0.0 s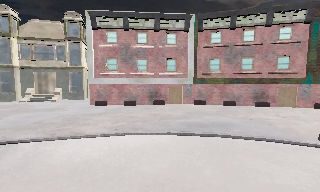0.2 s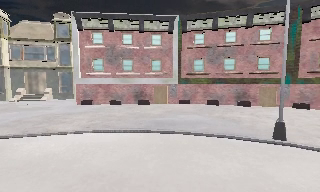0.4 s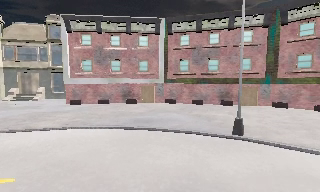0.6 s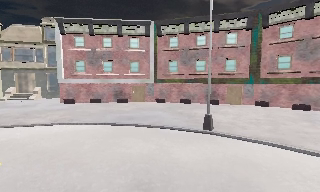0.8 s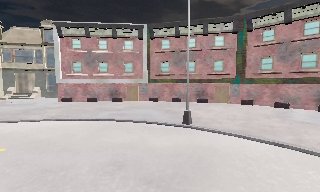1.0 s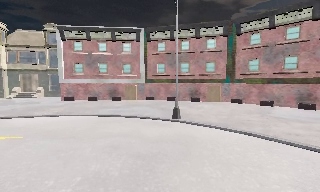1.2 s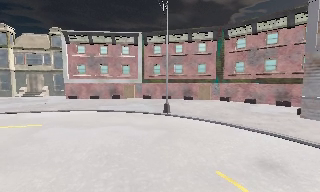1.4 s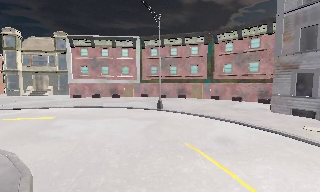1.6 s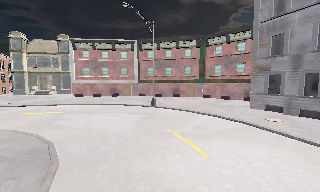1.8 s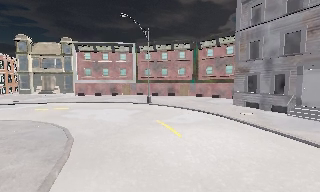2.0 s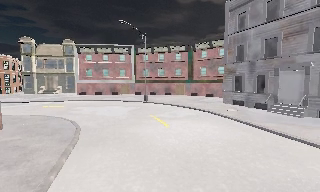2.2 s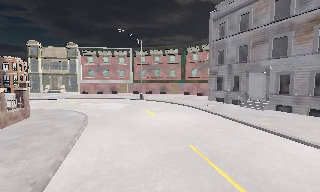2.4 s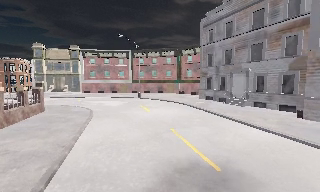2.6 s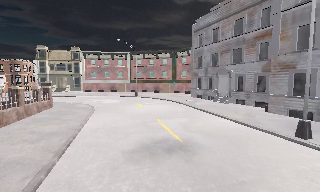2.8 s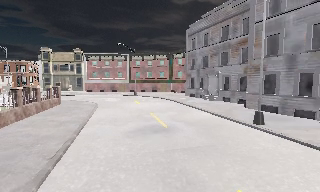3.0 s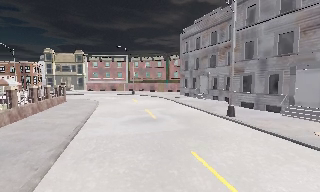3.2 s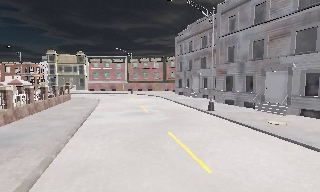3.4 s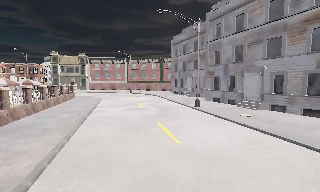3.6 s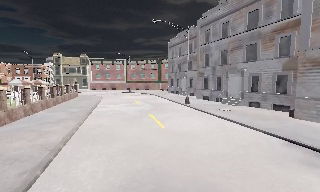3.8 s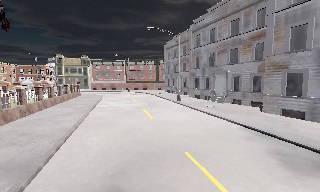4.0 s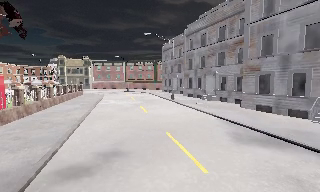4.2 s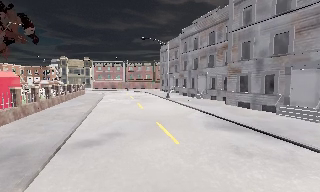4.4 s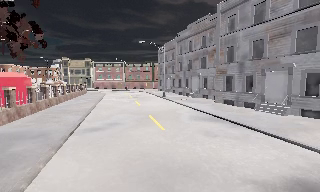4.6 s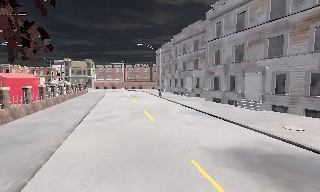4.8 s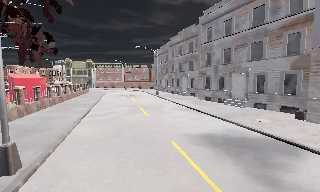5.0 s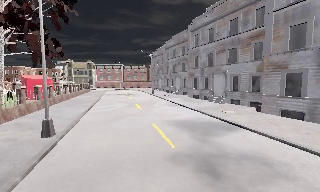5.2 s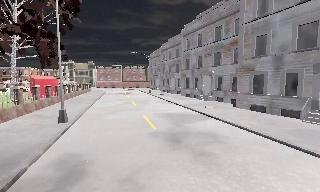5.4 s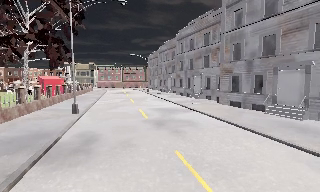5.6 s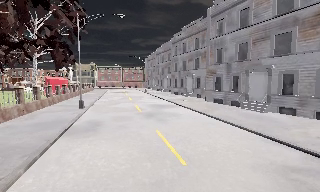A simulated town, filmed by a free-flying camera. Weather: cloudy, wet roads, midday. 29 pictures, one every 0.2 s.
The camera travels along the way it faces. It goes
backward.
0.0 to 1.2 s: The camera travels backward and to its right, about 8 m, so what stands in front gets smaller.
1.2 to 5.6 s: The camera travels backward, about 45 m, so what stands in front gets smaller.
The film runs forward here.
